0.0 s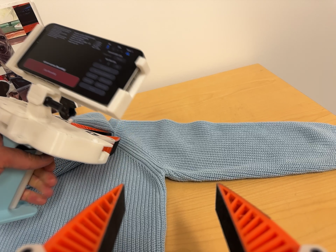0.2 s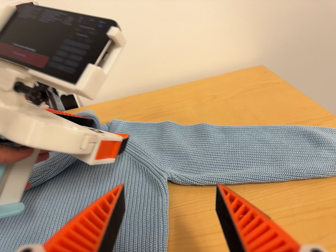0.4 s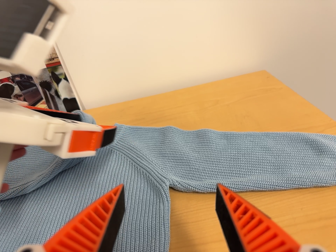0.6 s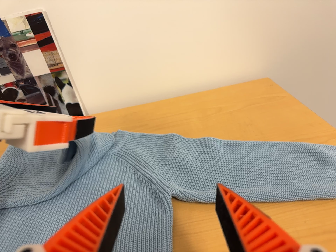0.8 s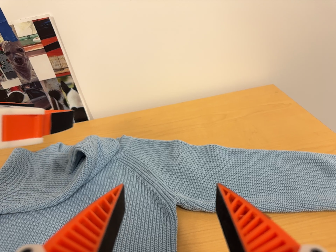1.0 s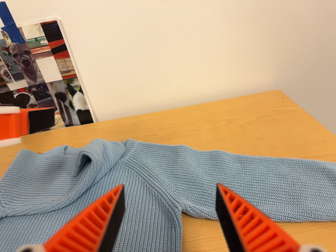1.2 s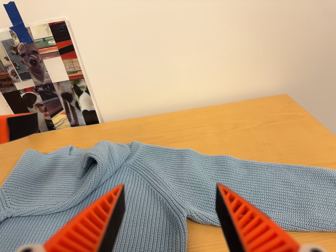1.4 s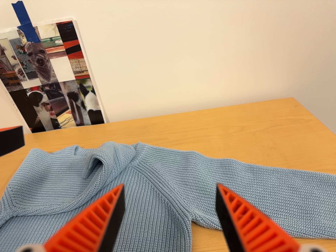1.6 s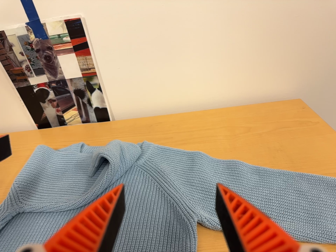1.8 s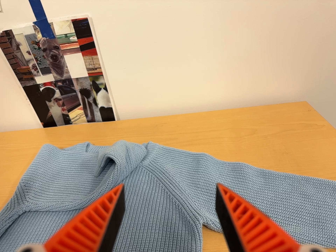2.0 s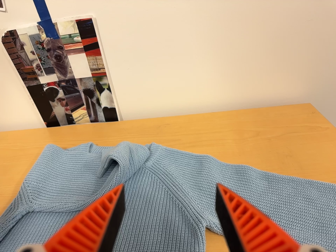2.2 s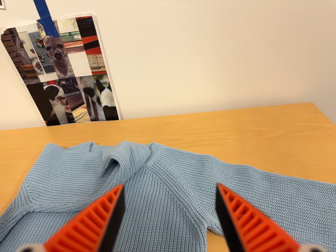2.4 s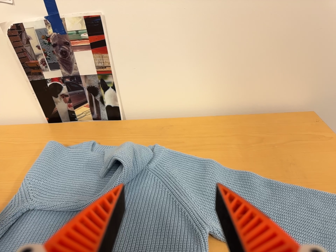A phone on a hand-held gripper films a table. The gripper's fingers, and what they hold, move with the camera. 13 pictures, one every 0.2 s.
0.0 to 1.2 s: The camera travels toward the top of its view, about 6 cm, so close, fixed things drift downward.
1.2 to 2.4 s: The camera shifts only a little, or ends up much as it began.
The film runs forward here.
